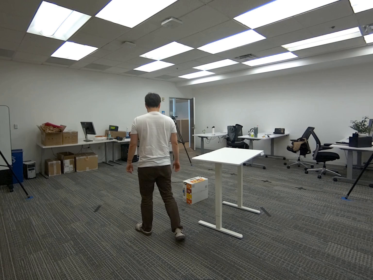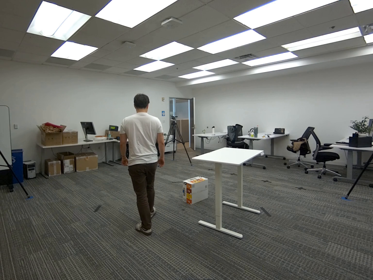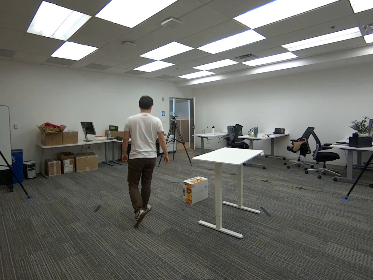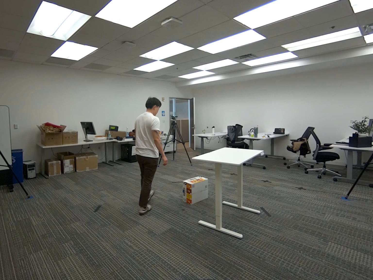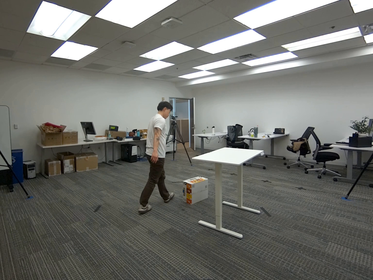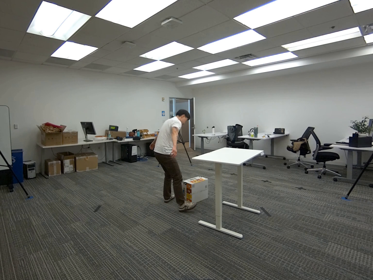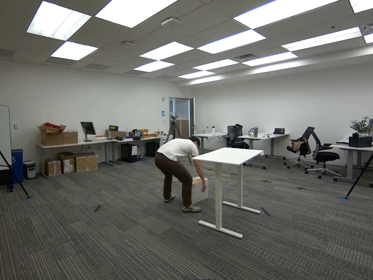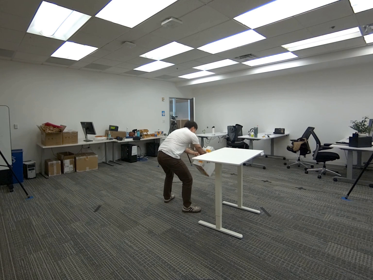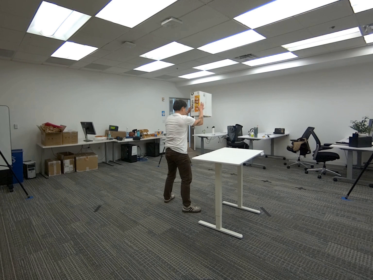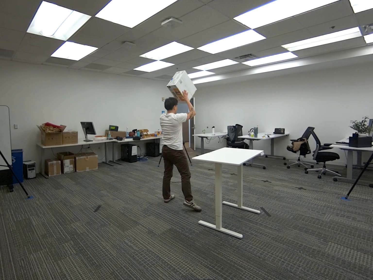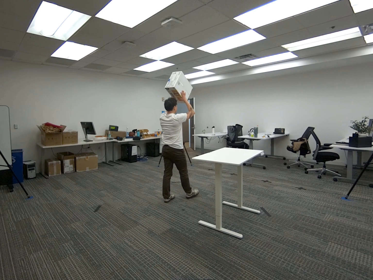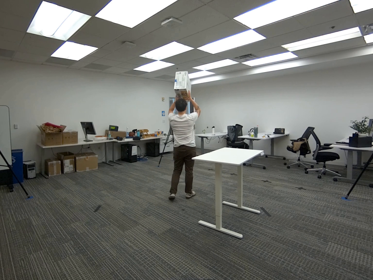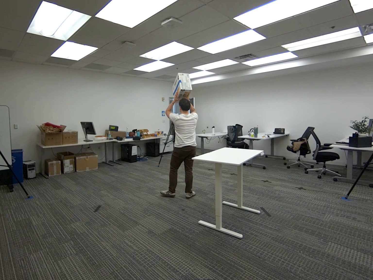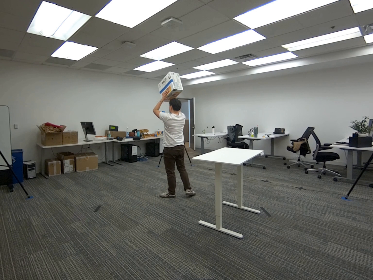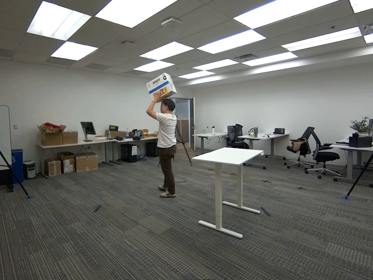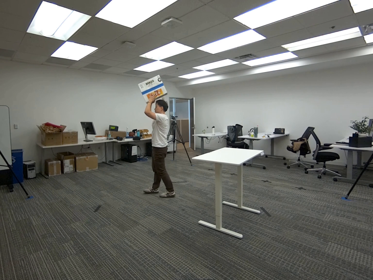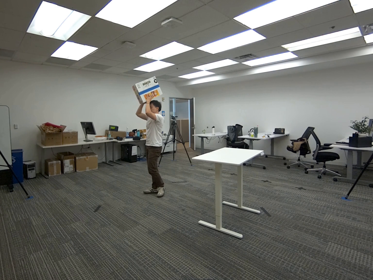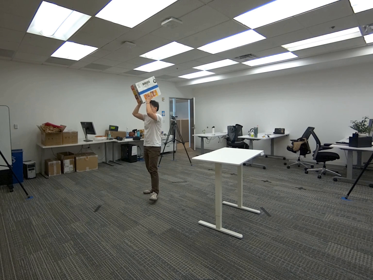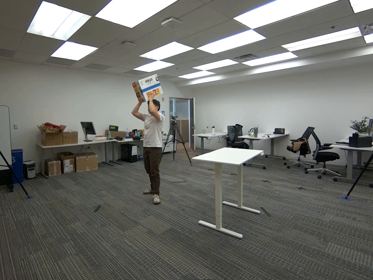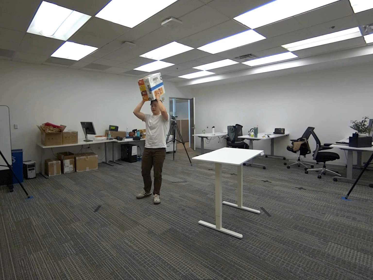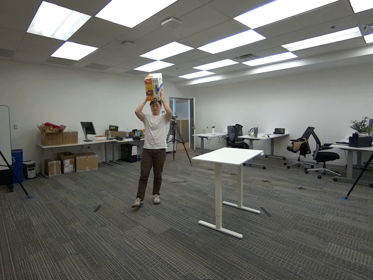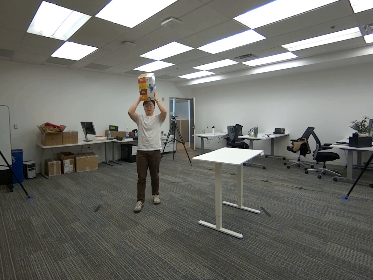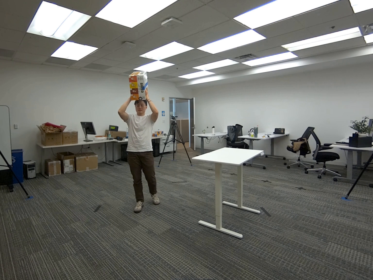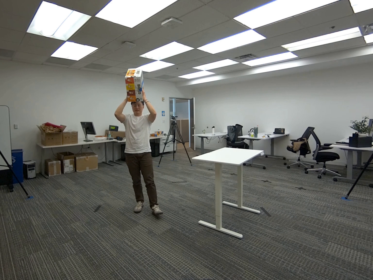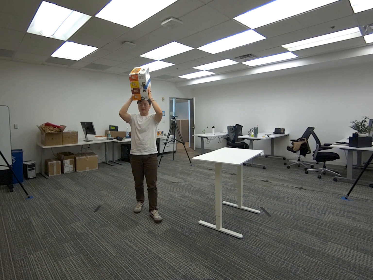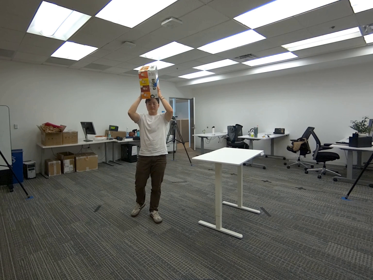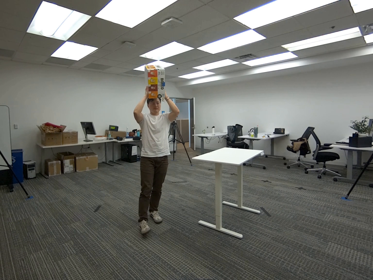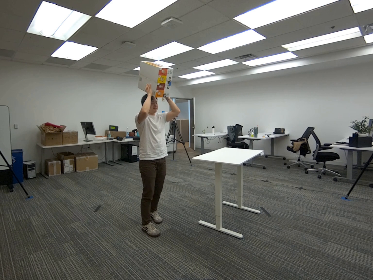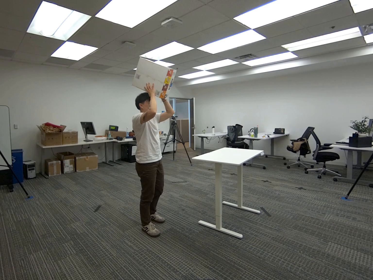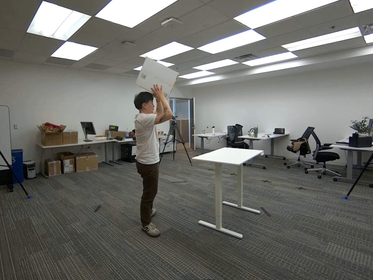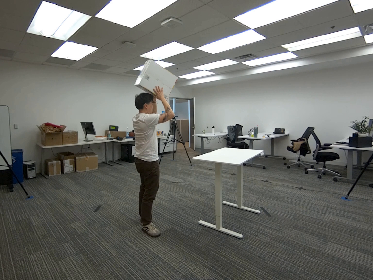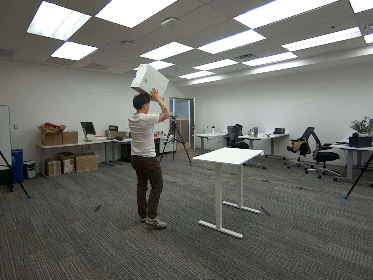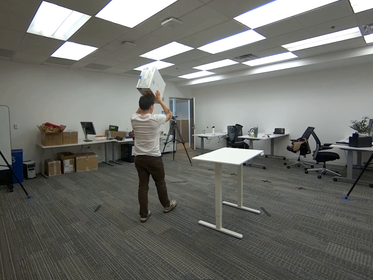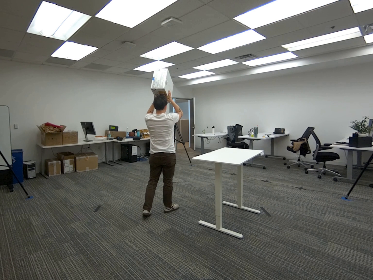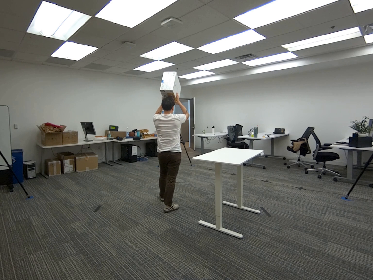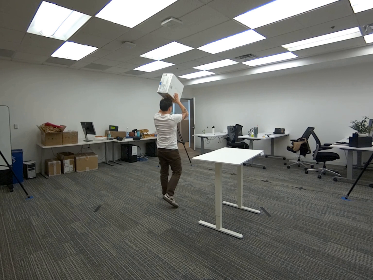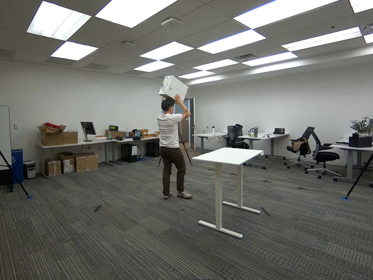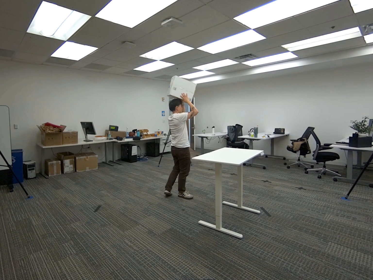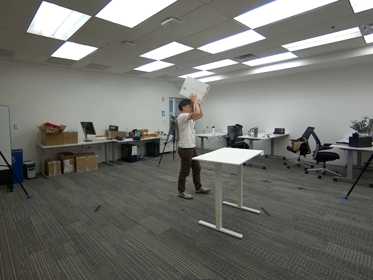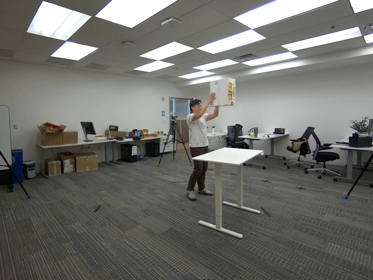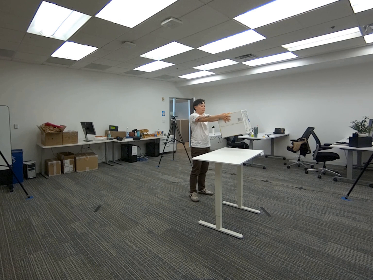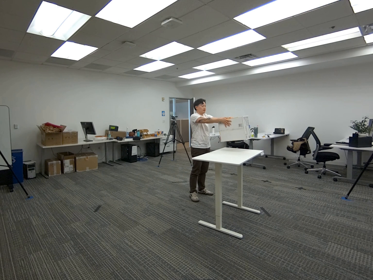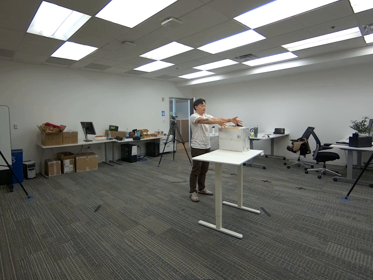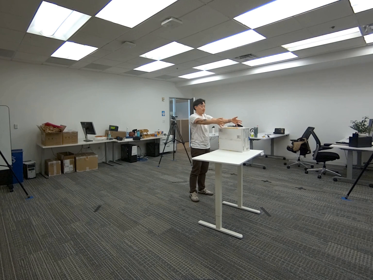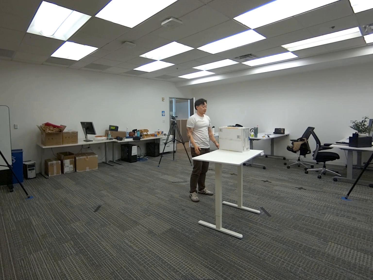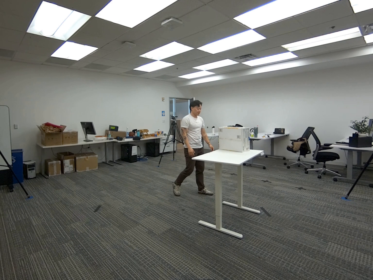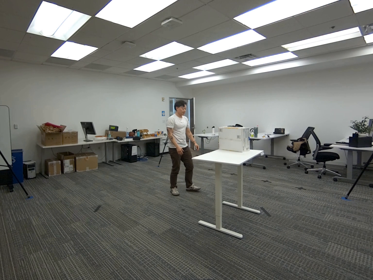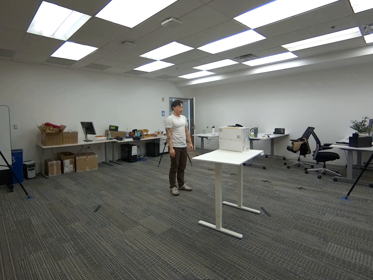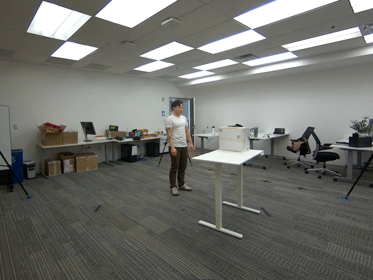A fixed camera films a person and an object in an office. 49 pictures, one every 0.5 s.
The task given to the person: Walk to the snack box on the ground, use both hands to pick up the box and place it on the white desk.
